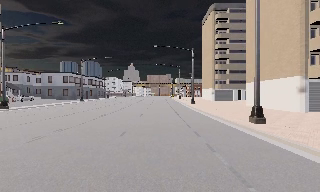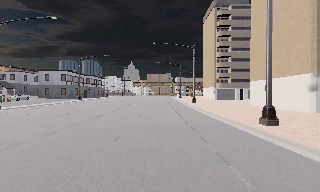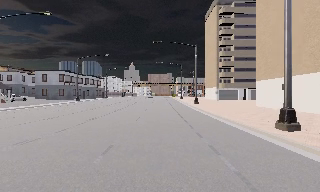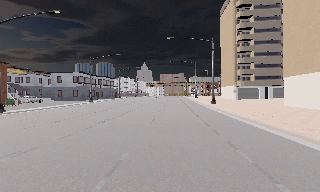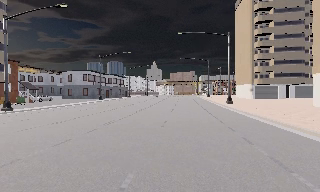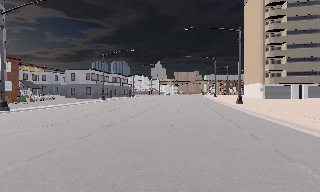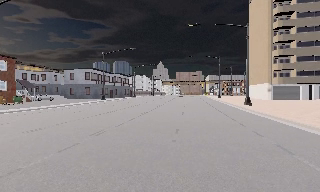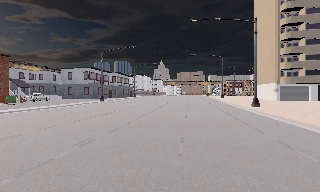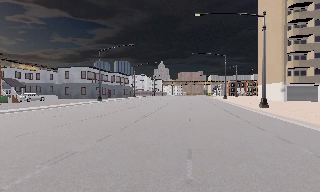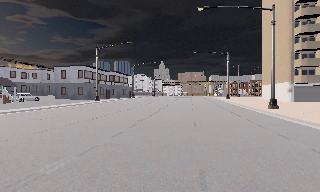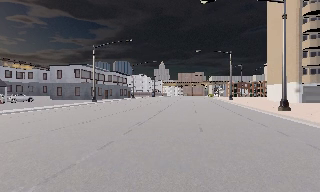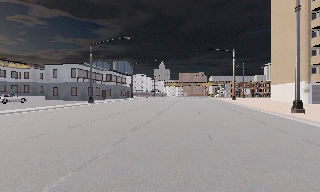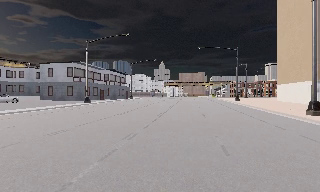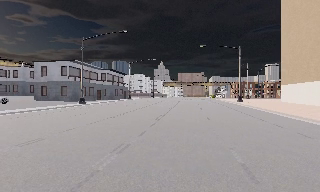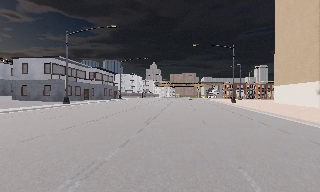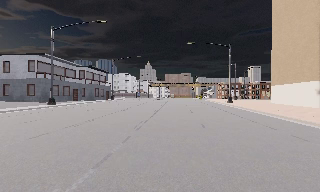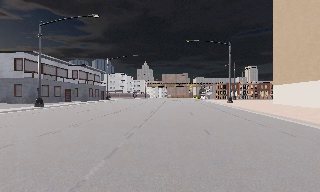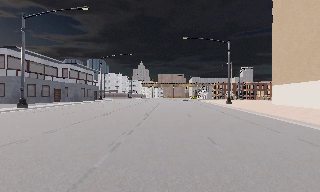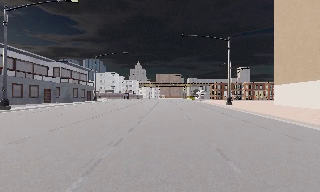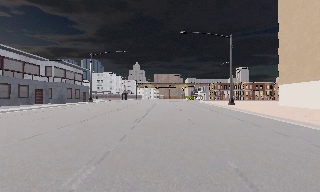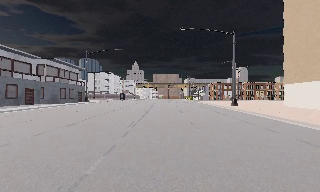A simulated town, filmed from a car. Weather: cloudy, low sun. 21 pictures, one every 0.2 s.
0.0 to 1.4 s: The camera pans to its left, which is counterclockwise from overhead, by about 10 degrees. It travels forward, about 10 m, so what stands in front looms larger.
1.4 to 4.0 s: The camera travels forward, about 18 m, so what stands in front looms larger.
The film runs forward here.
